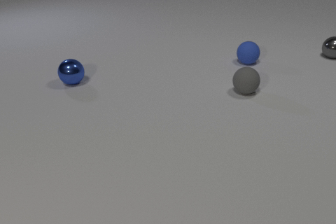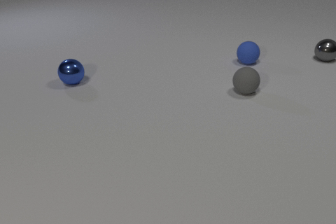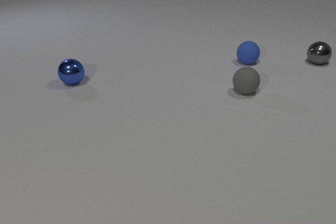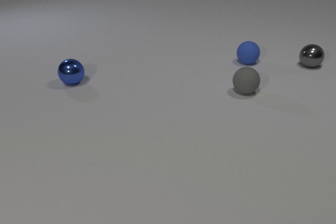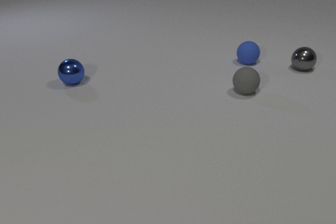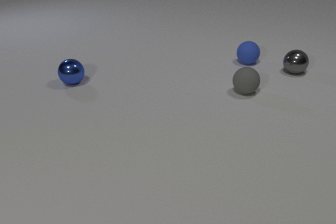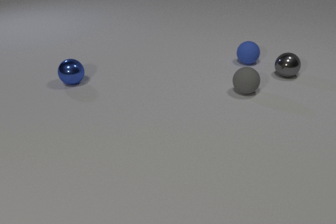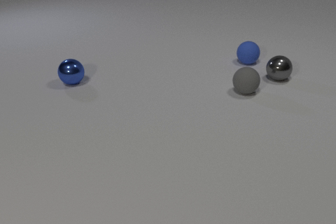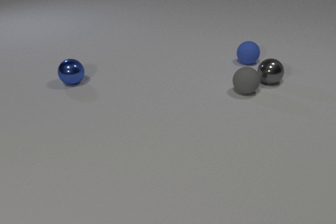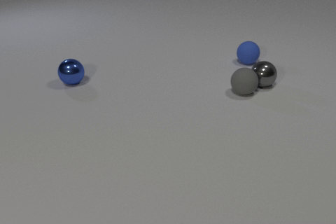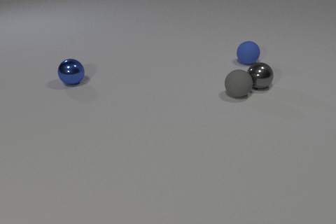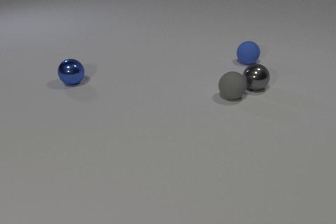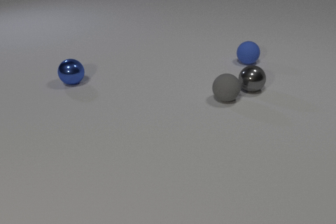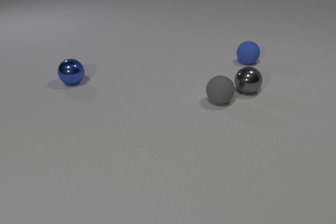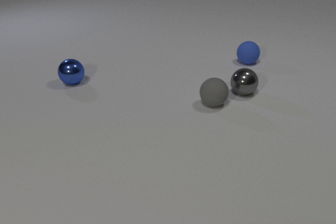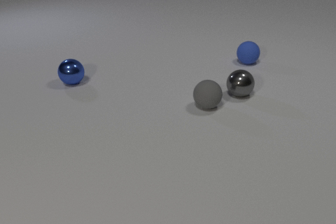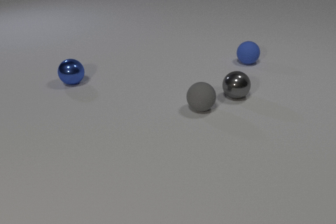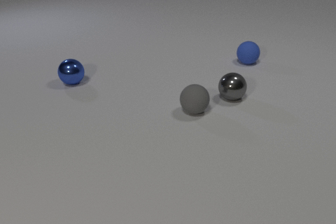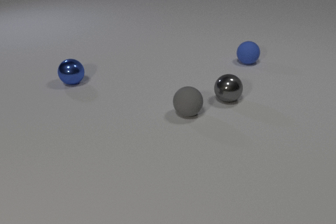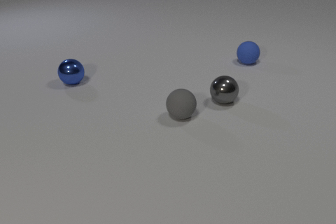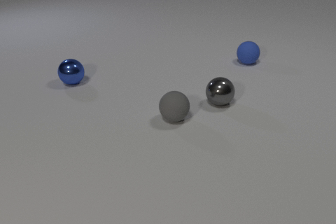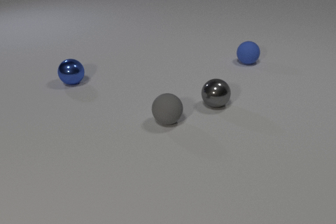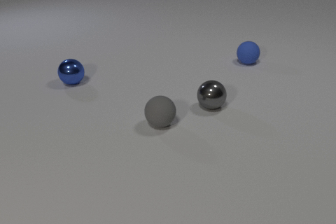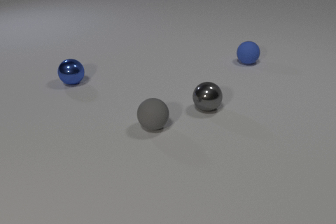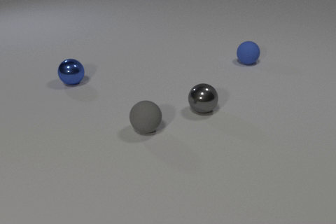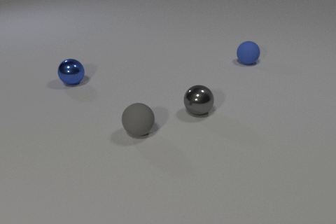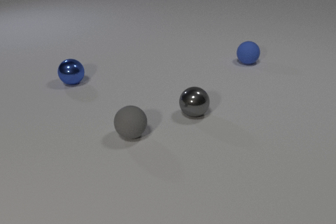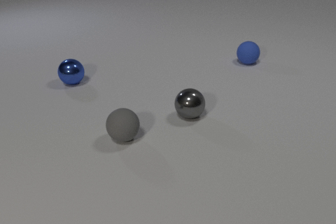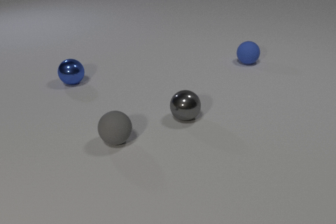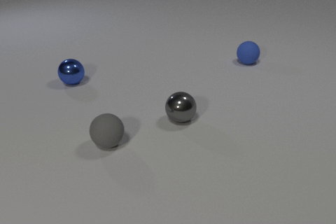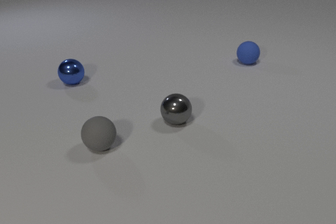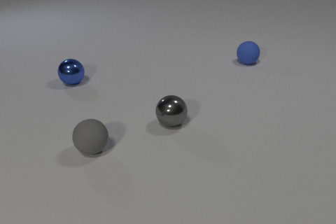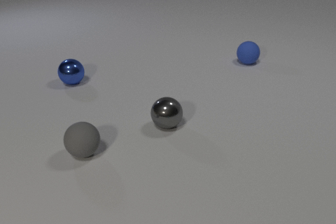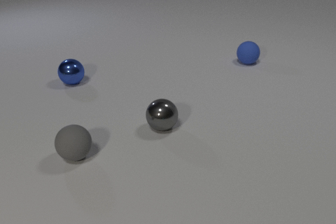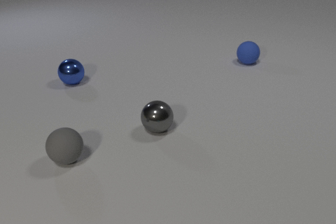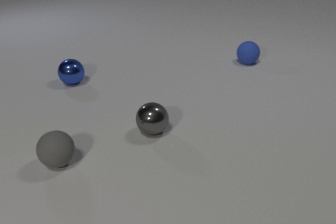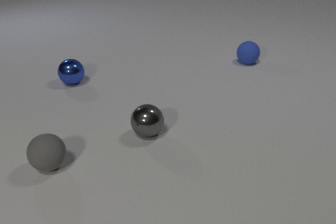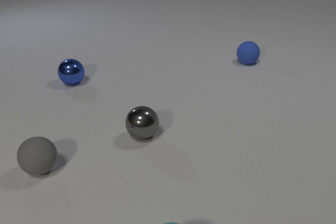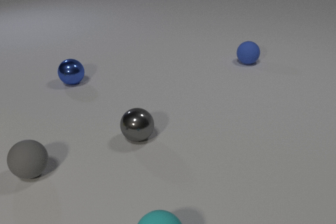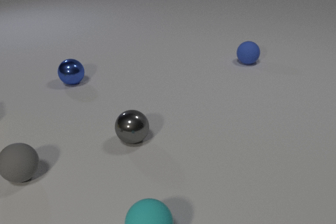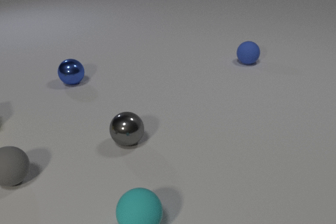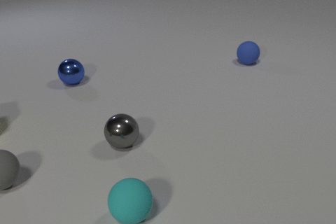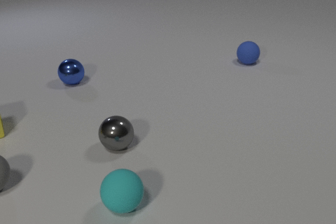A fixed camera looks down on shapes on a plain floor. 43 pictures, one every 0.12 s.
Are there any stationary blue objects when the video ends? yes.
How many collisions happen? 1.
What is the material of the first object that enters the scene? rubber.
0.00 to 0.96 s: The gray metal sphere rolls toward the camera and to the left.
0.96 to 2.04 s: The gray metal sphere rolls toward the camera and to the left. The gray rubber sphere rolls to the left and toward the camera. The gray metal sphere and the gray rubber sphere collide.
2.04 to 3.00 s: The gray metal sphere rolls toward the camera and to the left. The gray rubber sphere rolls to the left and toward the camera.
3.00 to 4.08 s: The gray metal sphere rolls to the left and toward the camera. The gray rubber sphere rolls to the left and toward the camera.
4.08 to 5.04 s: The gray metal sphere rolls to the left and toward the camera. The gray rubber sphere rolls to the left. The cyan rubber sphere comes in at the bottom edge, rolls away from the camera and to the left. The yellow metal cube comes in at the left edge.
